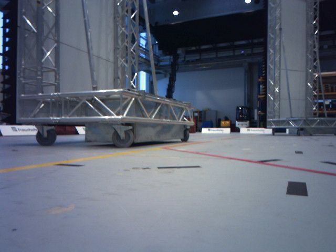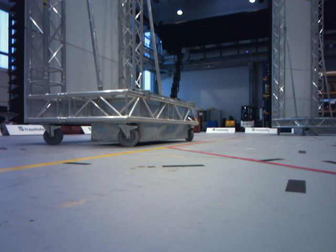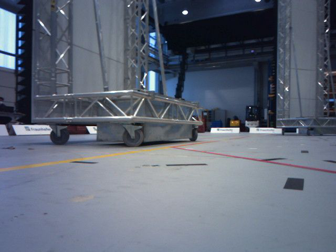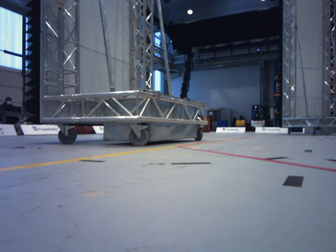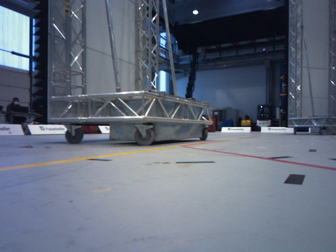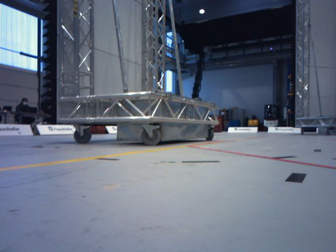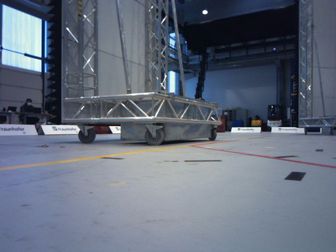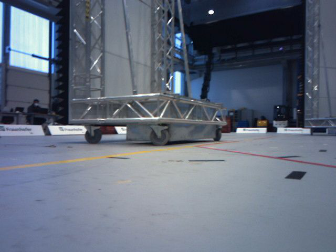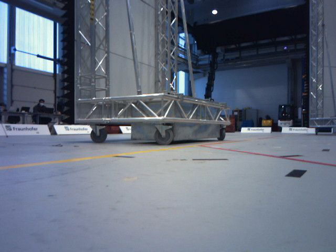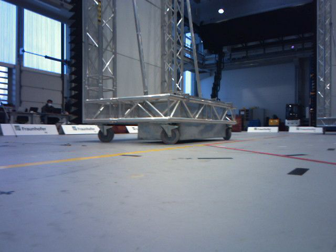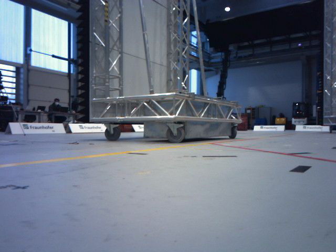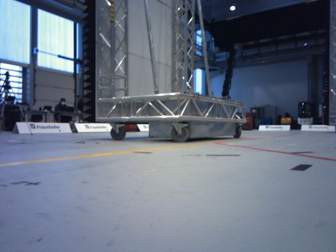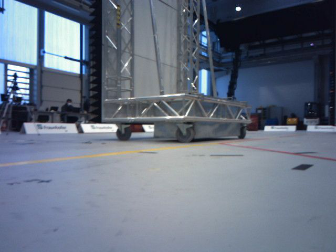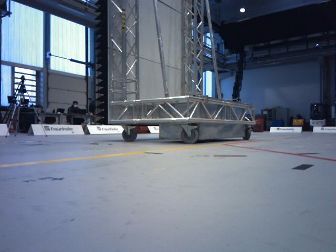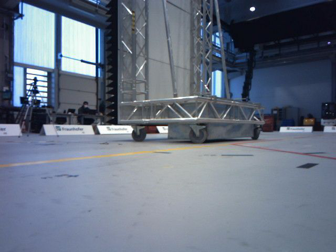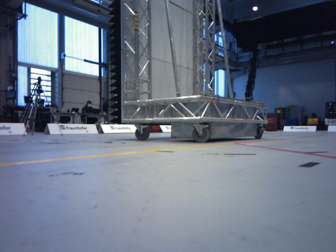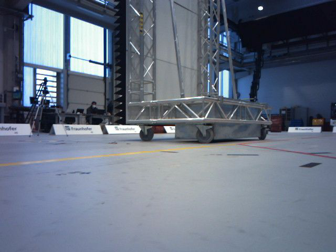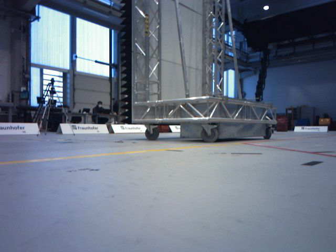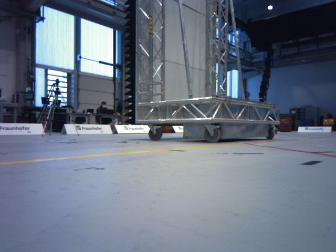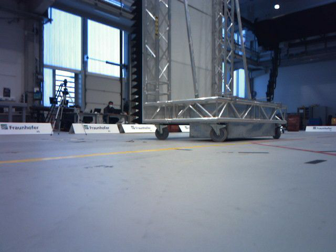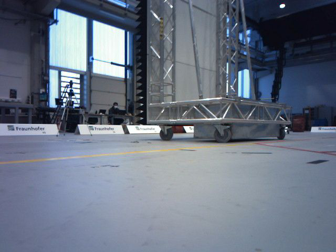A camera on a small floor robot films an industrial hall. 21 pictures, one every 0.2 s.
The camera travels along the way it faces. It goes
backward.
0.0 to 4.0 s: The camera swings to its left by about 20 degrees, and the scene slides to the right. It travels backward, about 0.8 m, so what stands in front gets smaller.
The film runs backward here.
